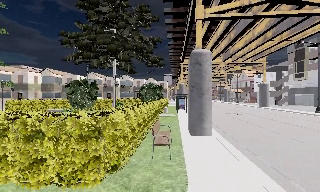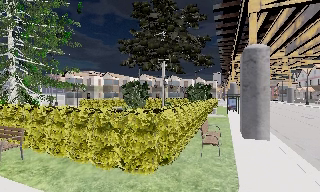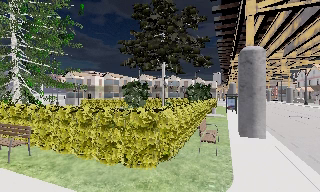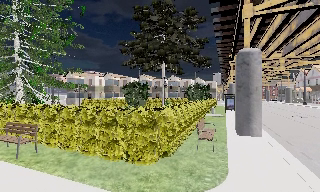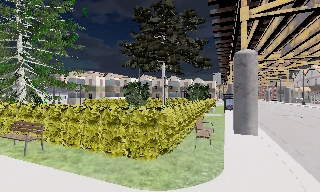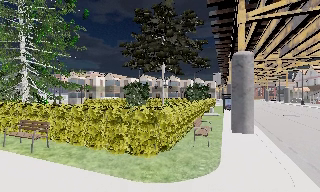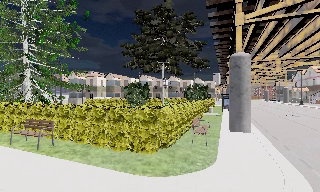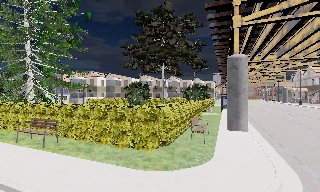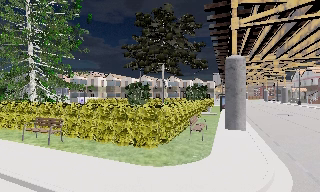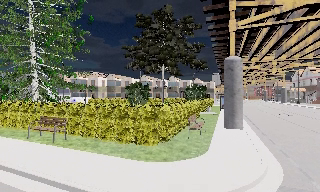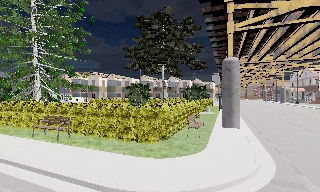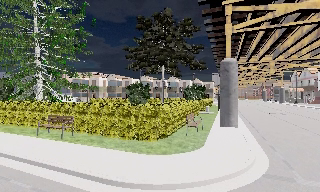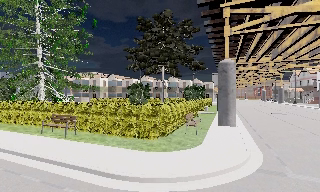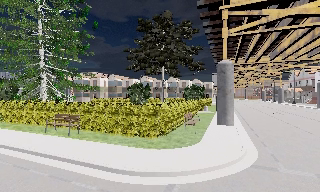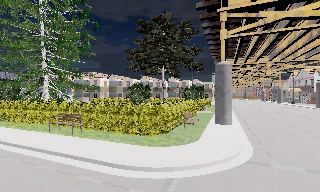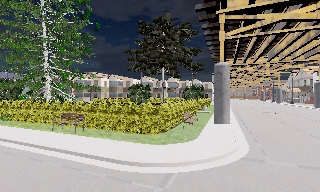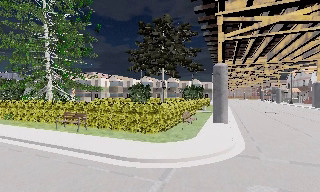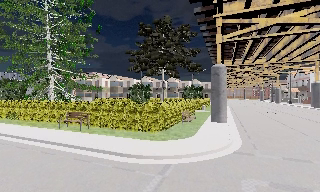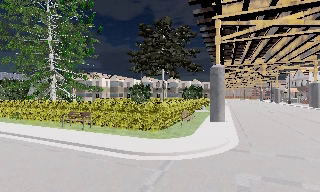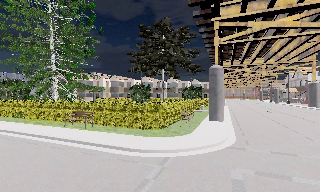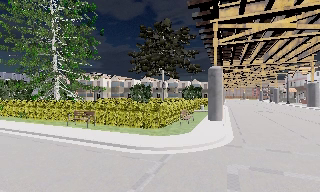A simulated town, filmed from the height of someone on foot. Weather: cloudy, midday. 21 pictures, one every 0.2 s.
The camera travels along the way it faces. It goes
backward.
0.0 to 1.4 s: The camera pans to its left, which is counterclockwise from overhead, by about 15 degrees. It travels backward, about 2.5 m, so what stands in front gets smaller.
1.4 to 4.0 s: The camera travels backward, about 4.5 m, so what stands in front gets smaller.
The film runs backward here.
